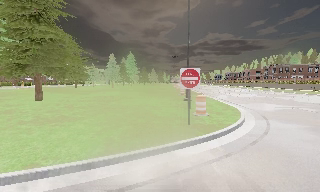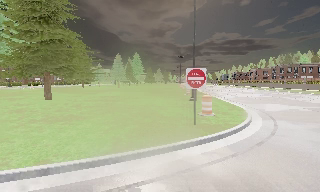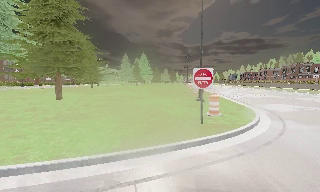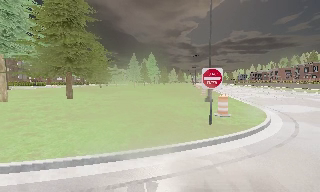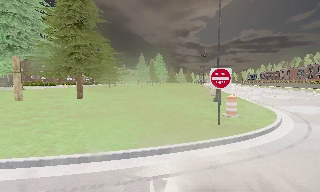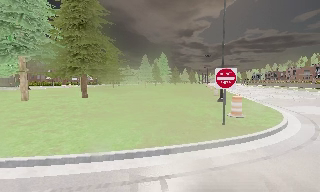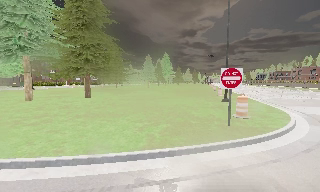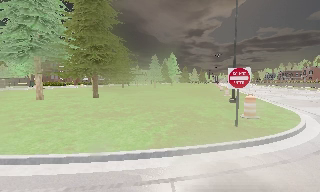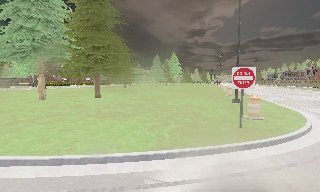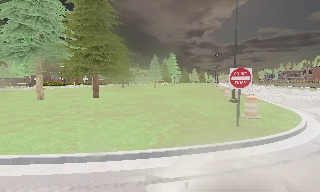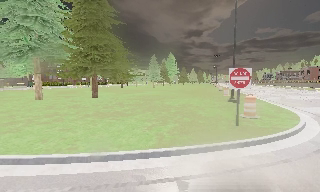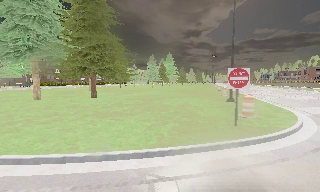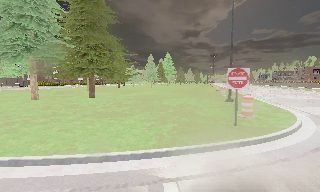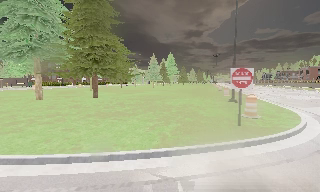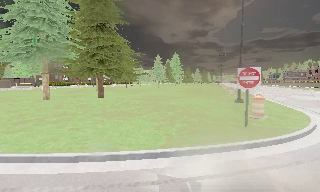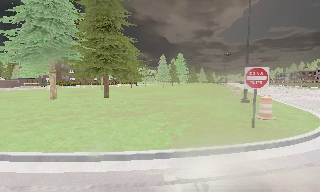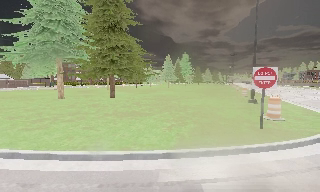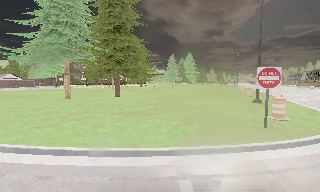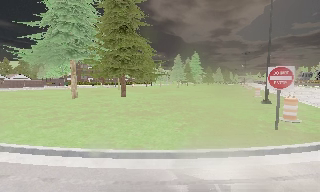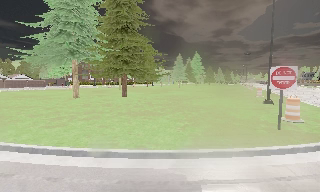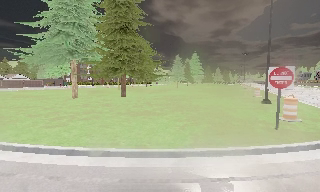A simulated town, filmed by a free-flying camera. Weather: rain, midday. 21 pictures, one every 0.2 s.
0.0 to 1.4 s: The scene slides to the right, as the camera pans about 15 degrees to its left.
1.4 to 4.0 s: The camera travels to its left, about 0.5 m, so close, fixed things drift to the right.
The film runs backward here.
